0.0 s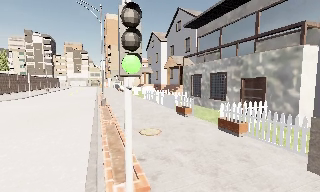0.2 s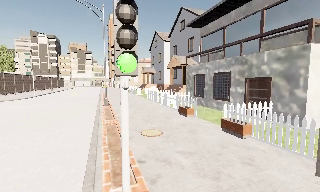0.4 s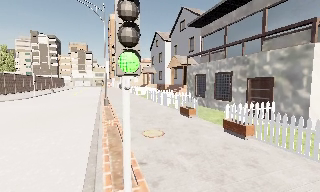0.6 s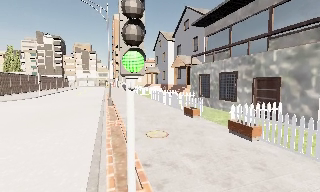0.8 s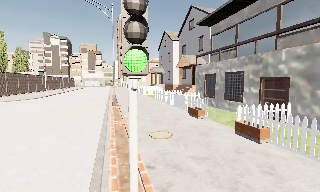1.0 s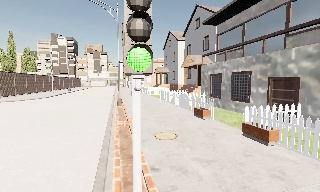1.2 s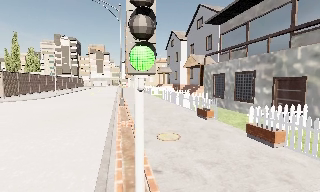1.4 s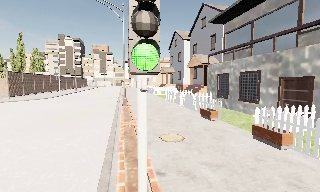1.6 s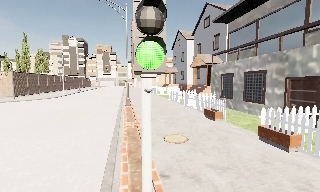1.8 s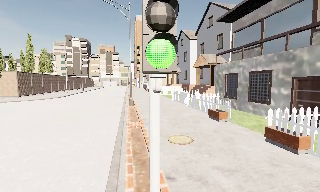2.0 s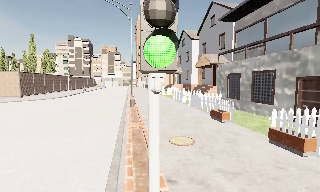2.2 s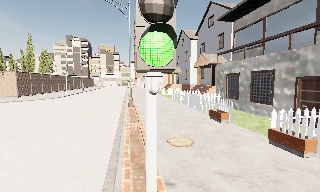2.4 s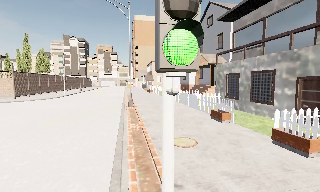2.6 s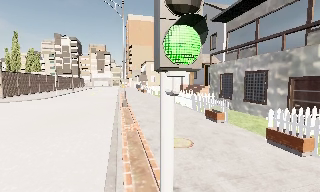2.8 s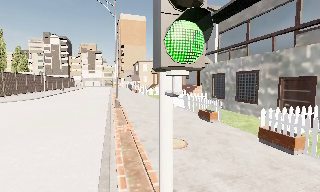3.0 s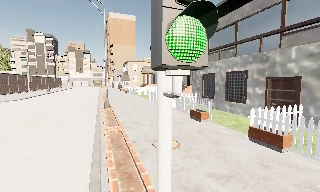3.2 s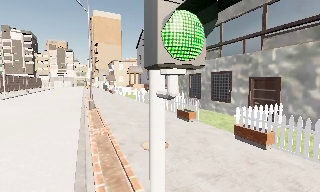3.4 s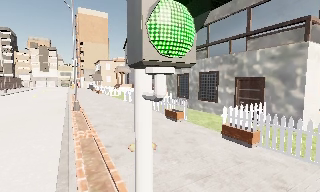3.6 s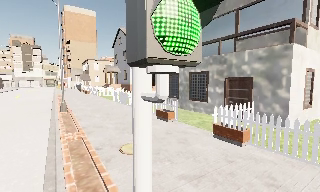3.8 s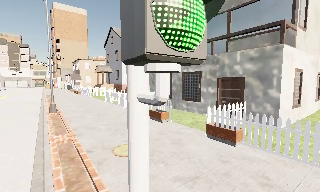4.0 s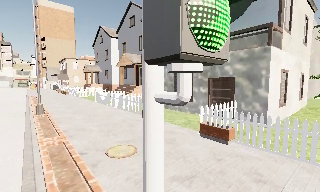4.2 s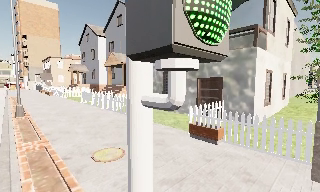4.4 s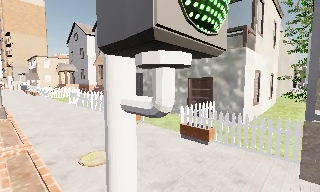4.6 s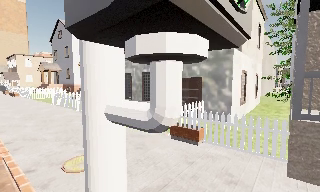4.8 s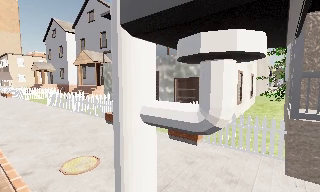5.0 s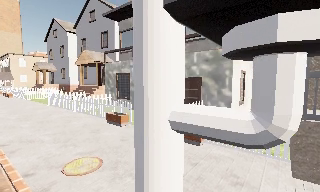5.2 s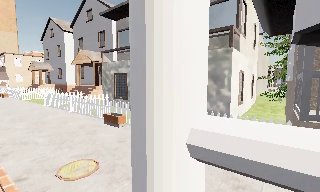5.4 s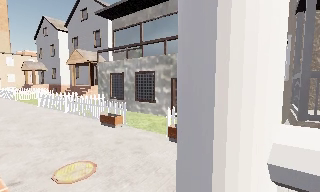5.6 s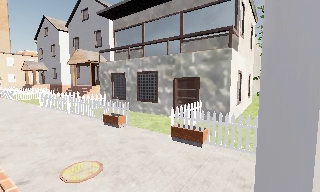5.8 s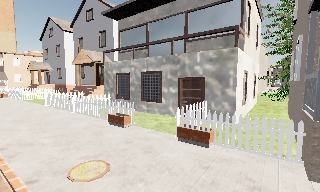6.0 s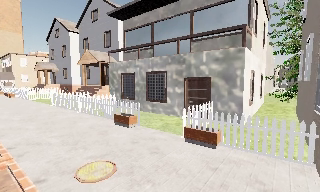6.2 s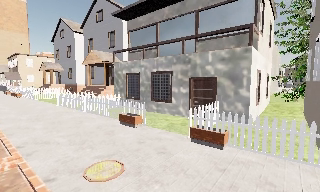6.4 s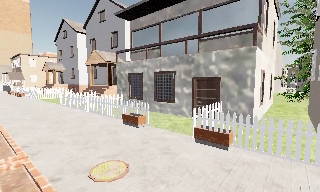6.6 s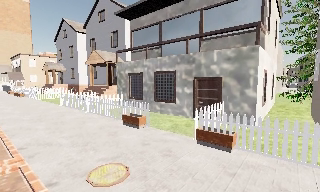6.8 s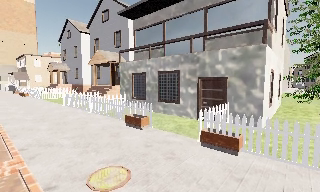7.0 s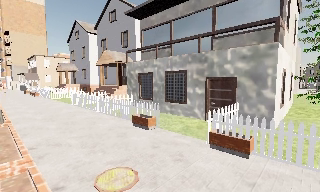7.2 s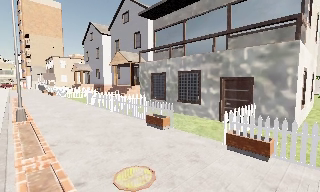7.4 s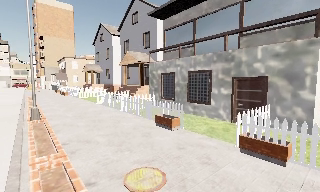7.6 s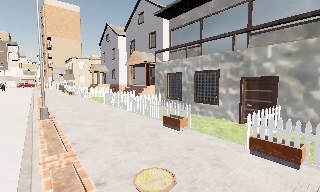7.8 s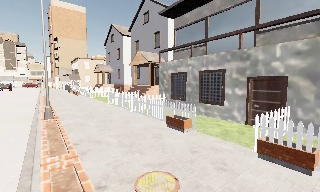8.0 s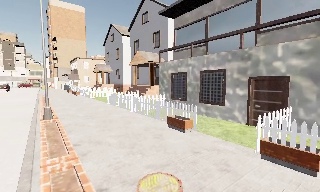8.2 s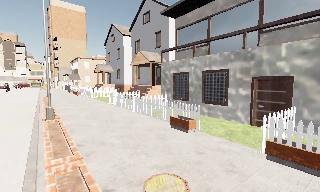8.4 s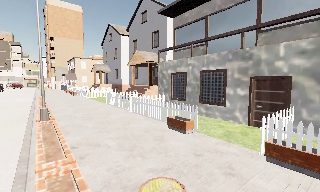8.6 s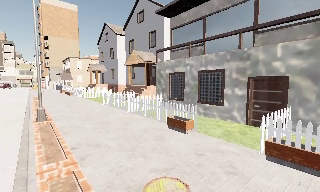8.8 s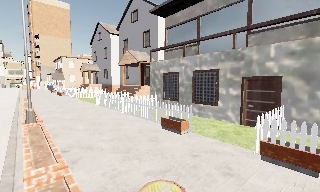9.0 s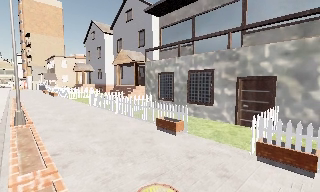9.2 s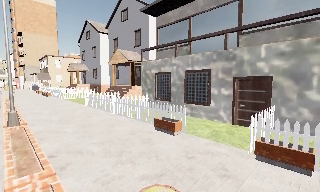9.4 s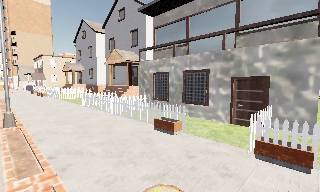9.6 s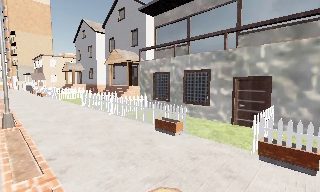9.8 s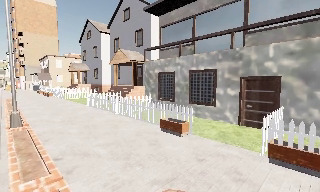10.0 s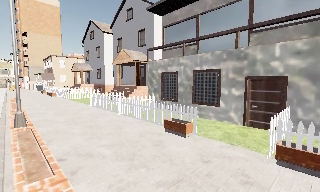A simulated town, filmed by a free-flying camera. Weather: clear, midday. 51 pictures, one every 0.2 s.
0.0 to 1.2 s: The camera travels forward, about 0.5 m, so what stands in front looms larger.
1.2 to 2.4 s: The camera shifts only a little, or ends up much as it began.
2.4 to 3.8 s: The scene slides to the left, as the camera pans about 25 degrees to its right. It travels forward, about 0.5 m, so what stands in front looms larger.
3.8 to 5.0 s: The scene slides to the left, as the camera pans about 15 degrees to its right.
5.0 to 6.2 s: The camera shifts only a little, or ends up much as it began.
6.2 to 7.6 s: The camera pans to its left, which is counterclockwise from overhead, by about 15 degrees.
7.6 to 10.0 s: The camera travels forward and to its left, about 1 m, so what stands in front looms larger.
The film runs forward here.
